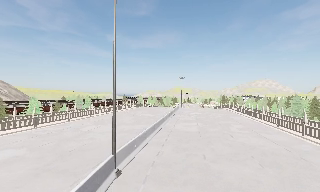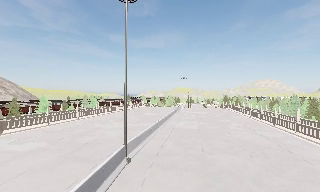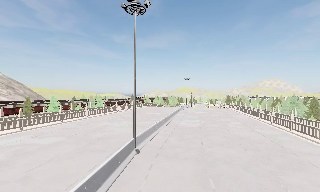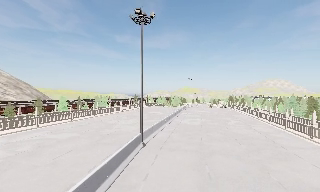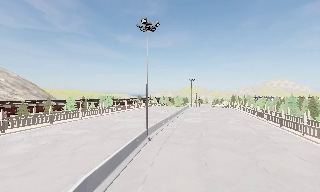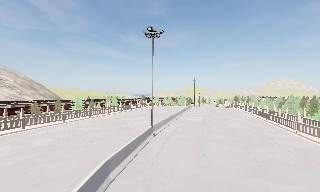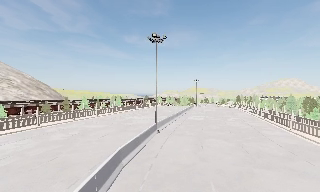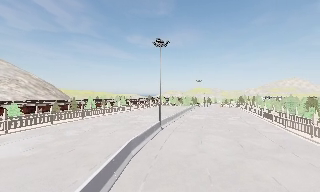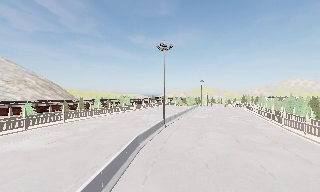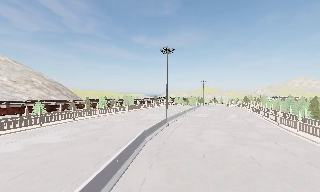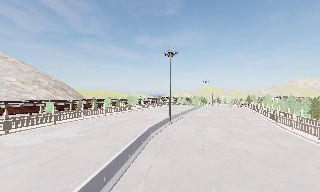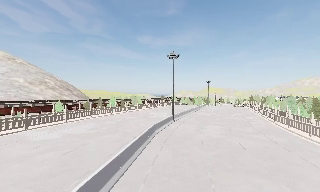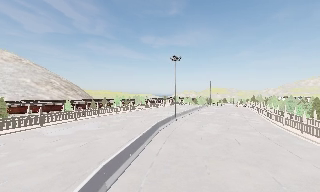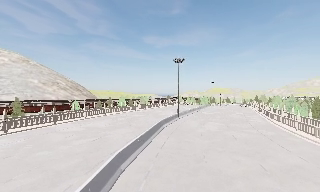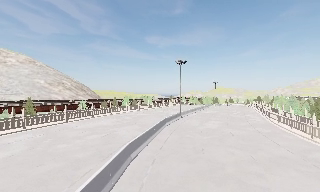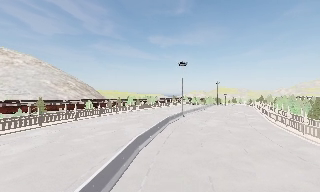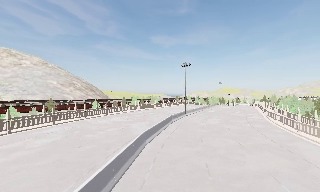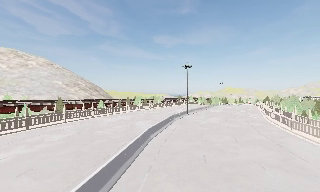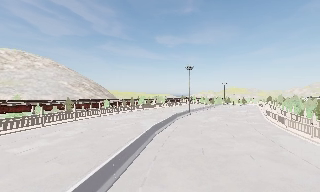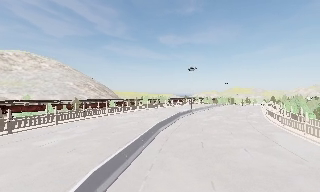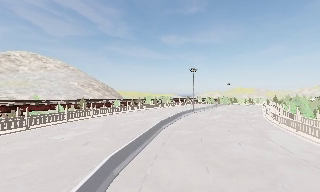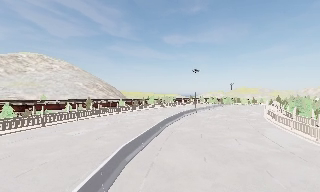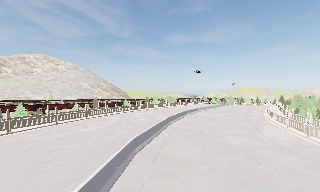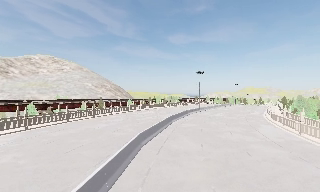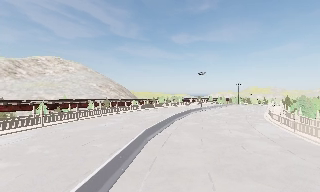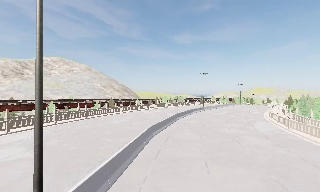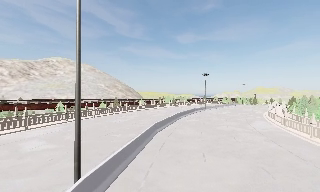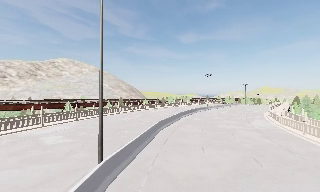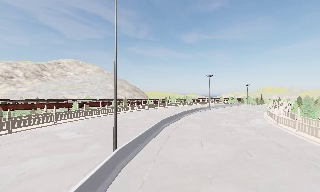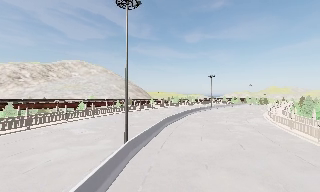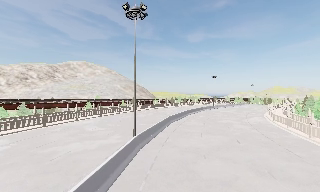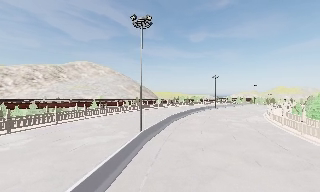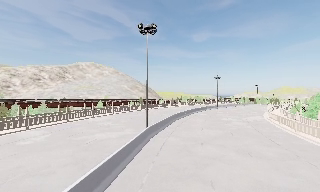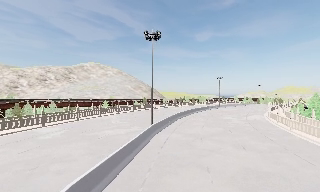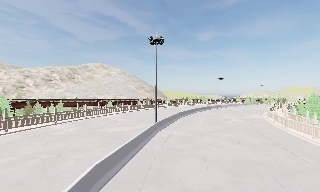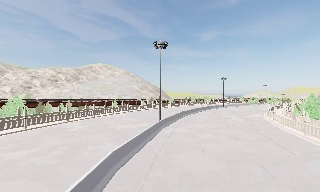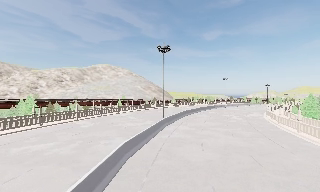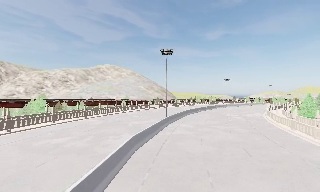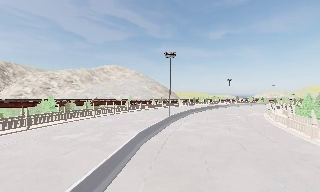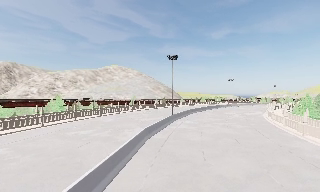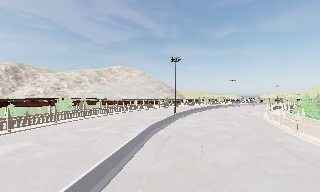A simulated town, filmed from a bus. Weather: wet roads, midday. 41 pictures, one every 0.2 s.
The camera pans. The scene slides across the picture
to the right.
The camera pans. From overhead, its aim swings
counterclockwise.
0.0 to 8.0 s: The camera swings to its left by about 40 degrees, and the scene slides to the right. It travels backward, about 70 m.
The film runs backward here.
